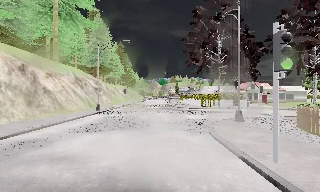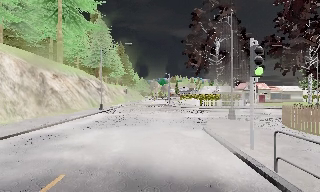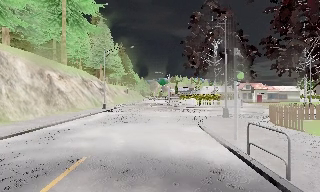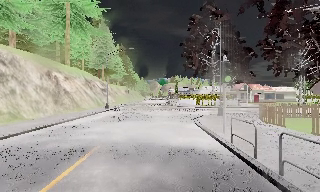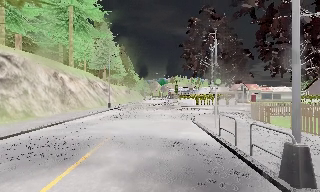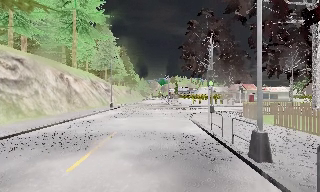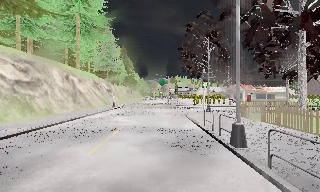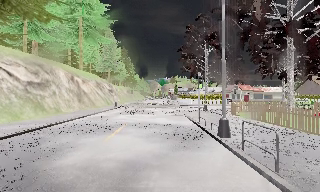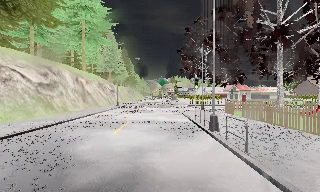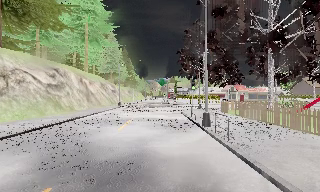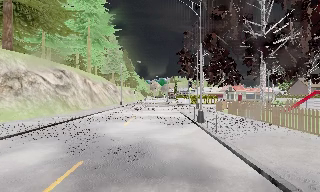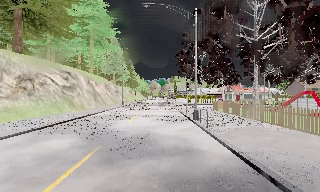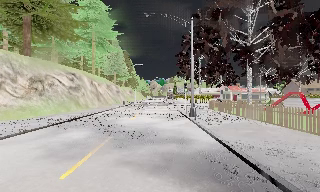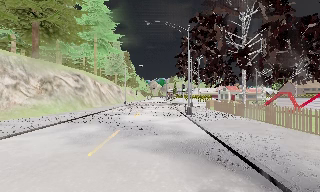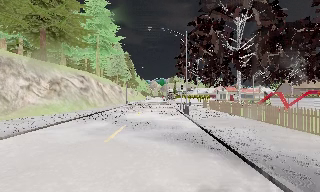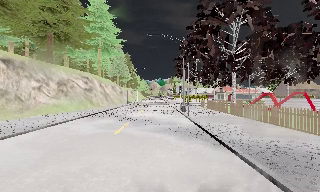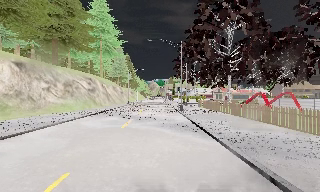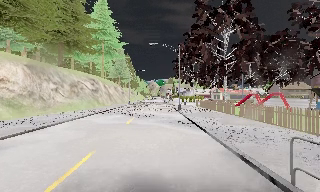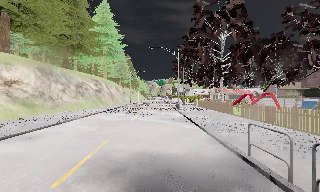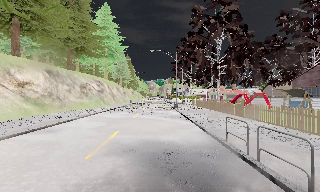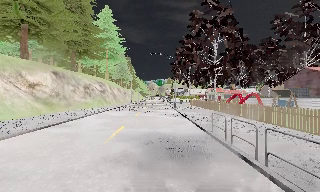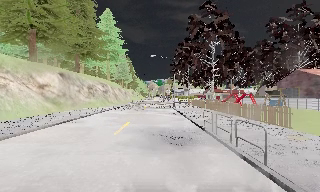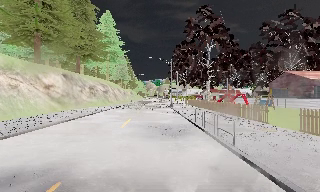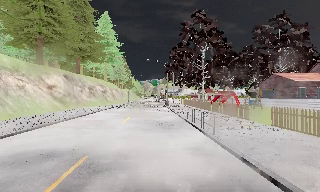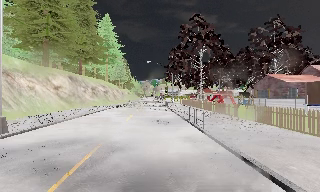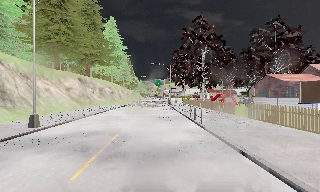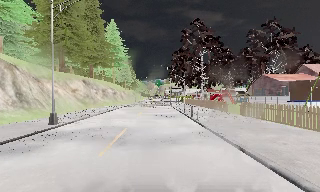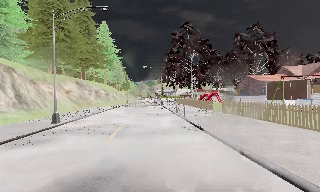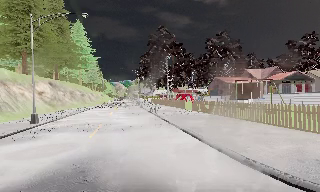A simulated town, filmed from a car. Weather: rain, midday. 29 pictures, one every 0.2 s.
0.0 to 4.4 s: The camera travels backward, about 25 m, so what stands in front gets smaller.
4.4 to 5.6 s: The scene slides to the left, as the camera pans about 10 degrees to its right. It travels backward, about 8 m, so what stands in front gets smaller.
The film runs backward here.
